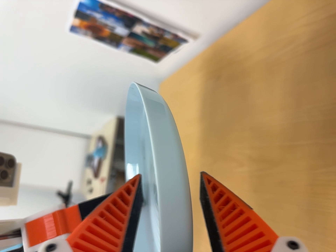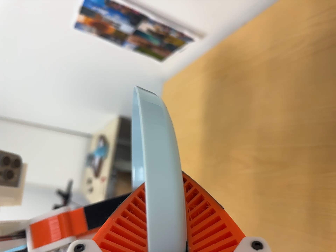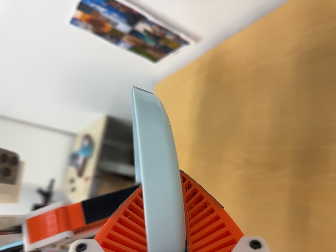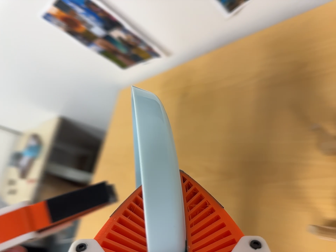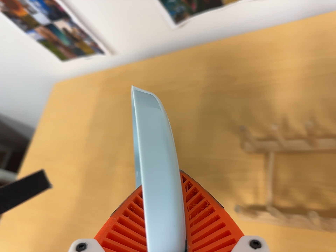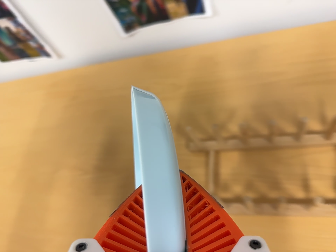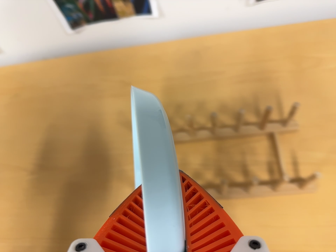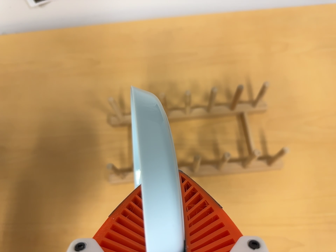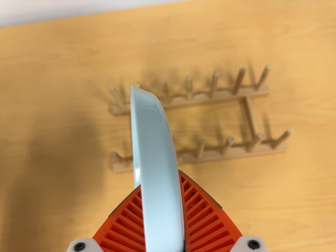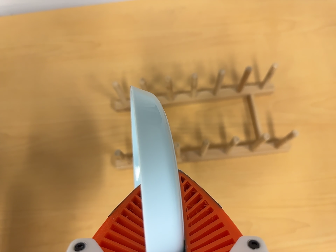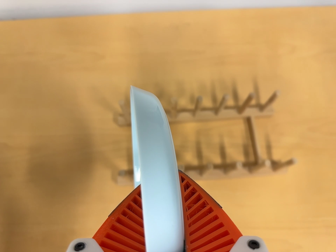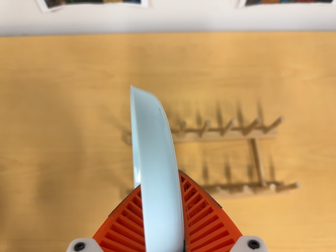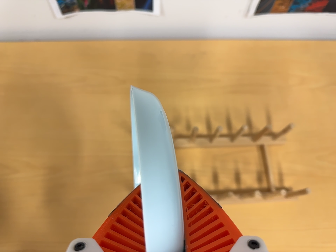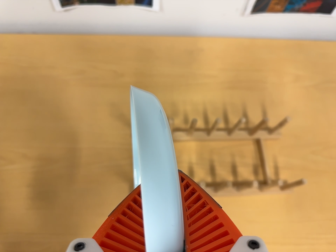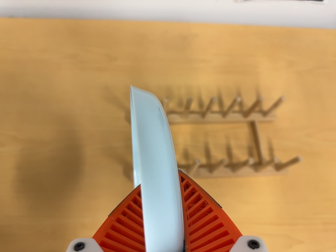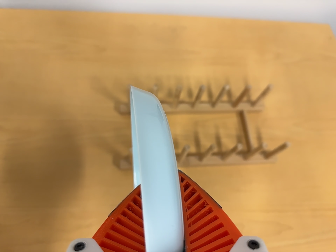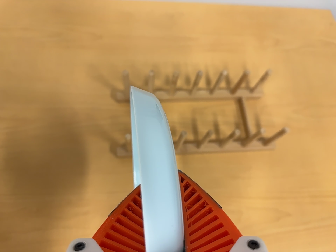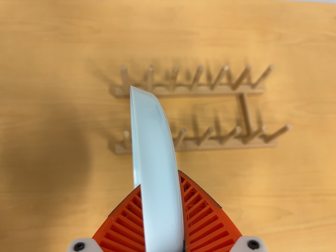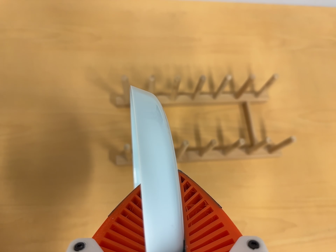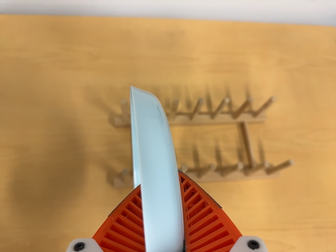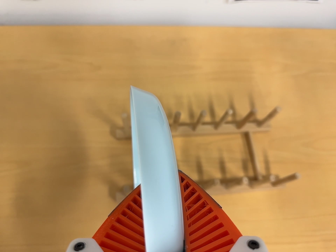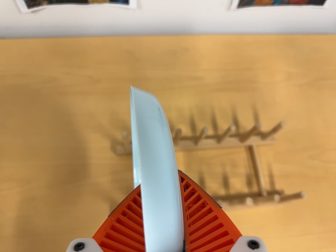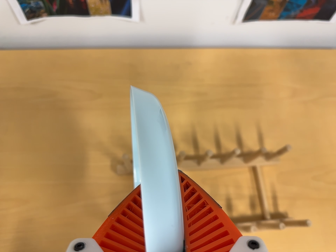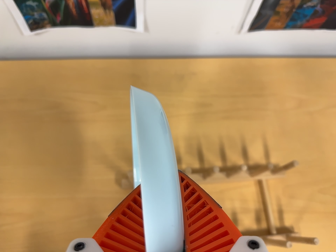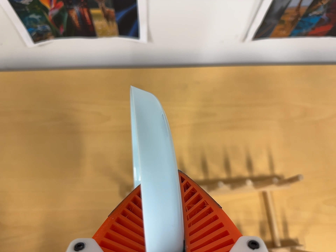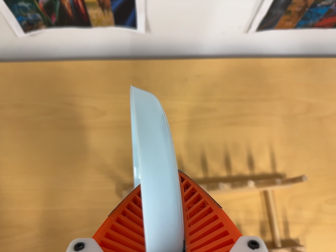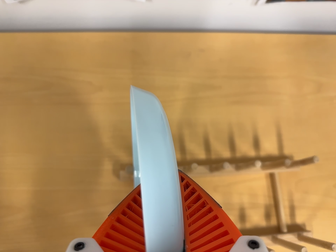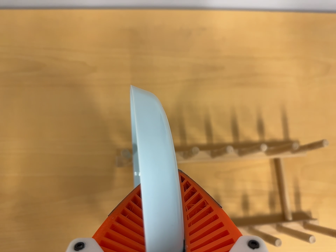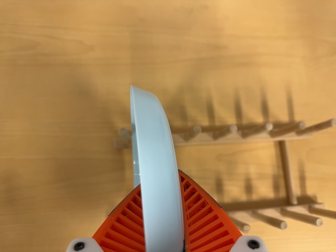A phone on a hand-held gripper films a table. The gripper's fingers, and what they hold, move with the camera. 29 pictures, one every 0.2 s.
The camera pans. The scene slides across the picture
to the left.
0.0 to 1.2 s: The scene slides to the left, as the camera pans about 55 degrees to its right. It travels to its left, backward and toward the bottom of its view, about 16 cm. It rolls about its line of sight by about 10 degrees, and the scene rotates clockwise.
1.2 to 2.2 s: The camera pans to its right by about 10 degrees. It travels to its left, about 8 cm.
2.2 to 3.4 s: The camera travels toward the bottom of its view, about 9 cm, so close, fixed things drift upward.
3.4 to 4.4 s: The camera travels toward the top of its view, about 12 cm, so close, fixed things drift downward.
4.4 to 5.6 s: The camera travels forward, about 9 cm, so what stands in front looms larger. Its aim tips toward the bottom of its view by about 10 degrees, and the scene shifts upward.
The film runs forward here.
